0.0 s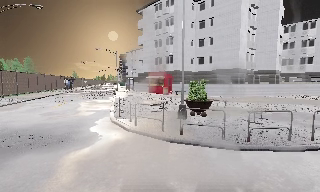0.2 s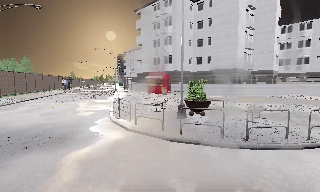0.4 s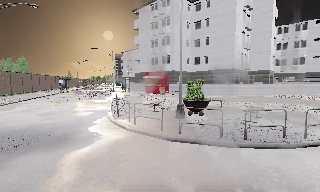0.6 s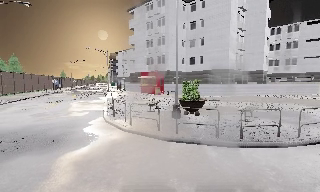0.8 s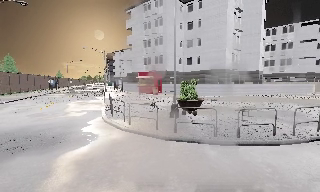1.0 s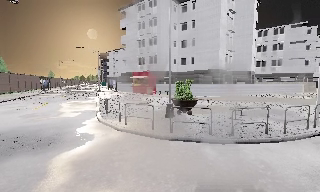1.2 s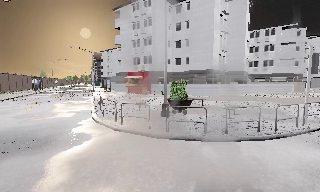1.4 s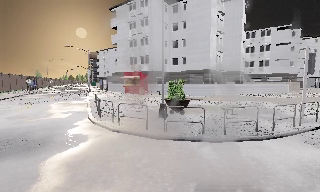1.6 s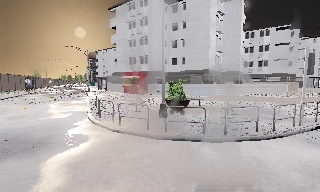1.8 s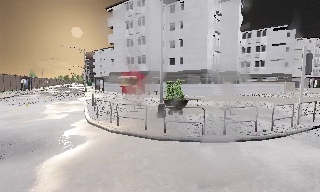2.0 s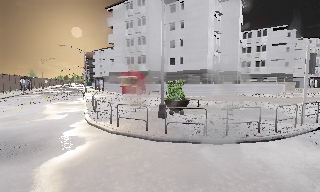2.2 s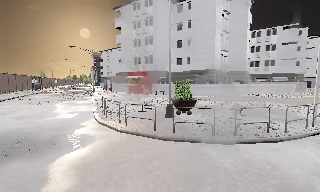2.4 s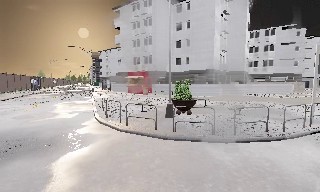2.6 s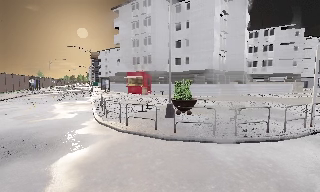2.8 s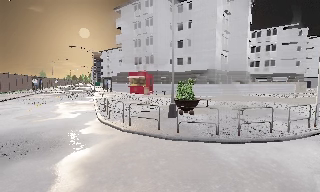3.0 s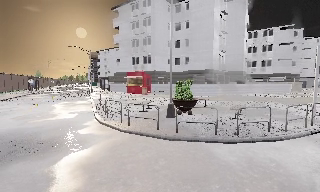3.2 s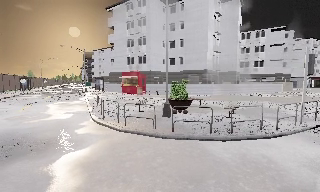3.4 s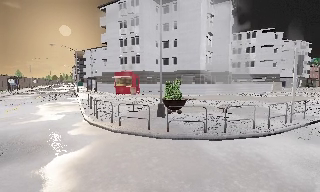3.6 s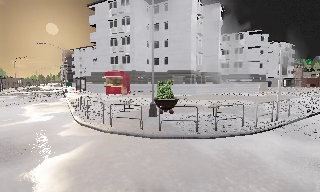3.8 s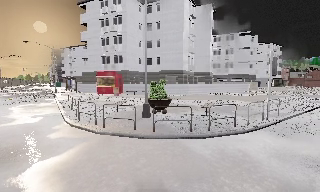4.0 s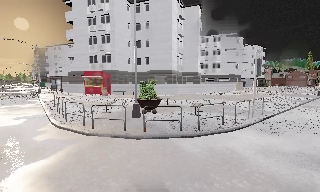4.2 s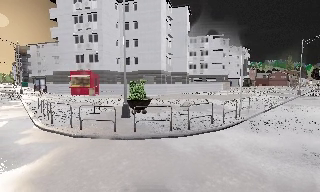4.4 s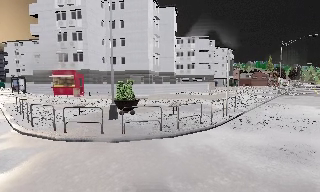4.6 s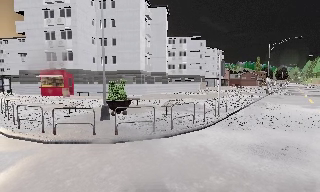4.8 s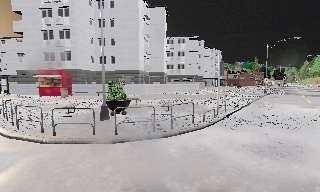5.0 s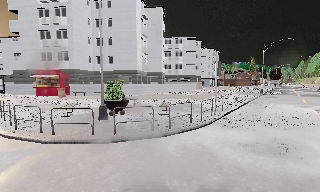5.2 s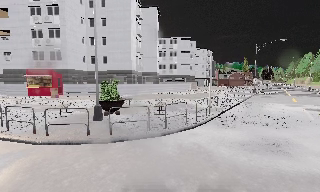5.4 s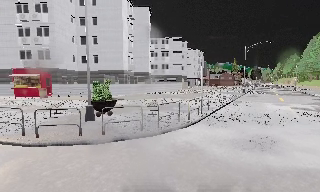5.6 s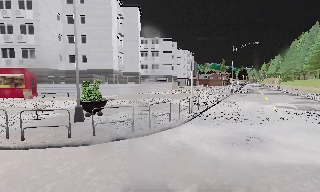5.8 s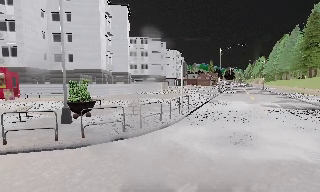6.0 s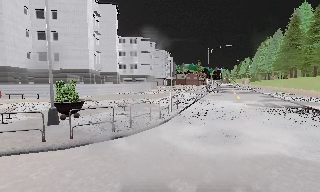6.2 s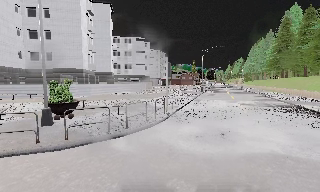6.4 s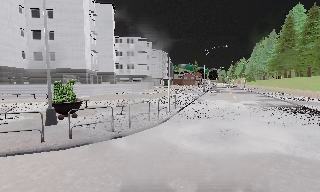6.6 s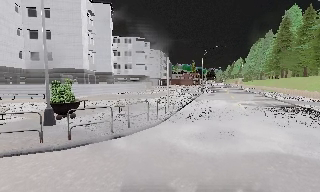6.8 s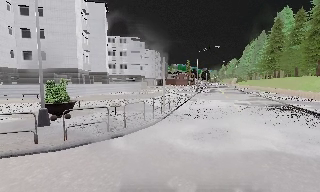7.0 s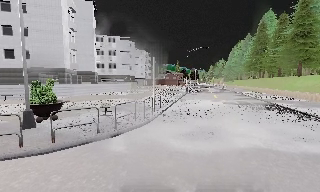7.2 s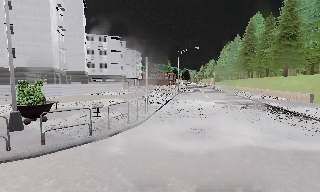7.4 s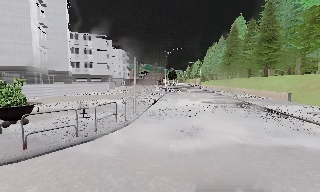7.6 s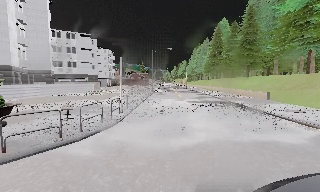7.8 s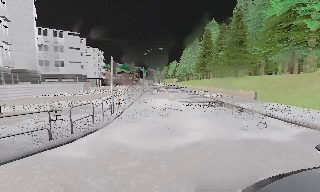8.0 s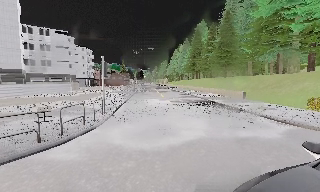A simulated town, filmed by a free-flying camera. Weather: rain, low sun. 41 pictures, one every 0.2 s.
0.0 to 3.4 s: The scene slides to the left, as the camera pans about 15 degrees to its right. It travels to its left, about 1 m.
3.4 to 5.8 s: The camera swings to its right by about 35 degrees, and the scene slides to the left. It travels to its left, about 0.5 m.
5.8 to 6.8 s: The camera shifts only a little, or ends up much as it began.
6.8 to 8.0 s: The camera swings to its right by about 25 degrees, and the scene slides to the left.
The film runs backward here.
